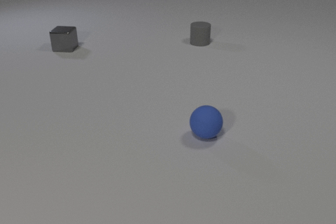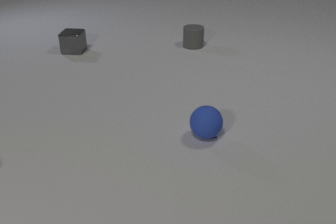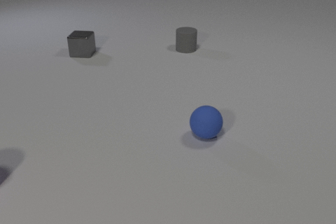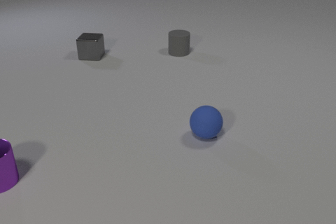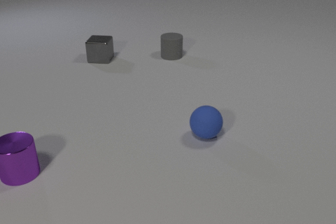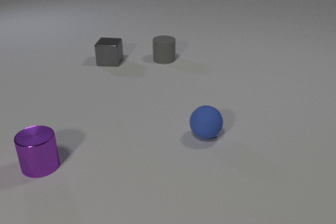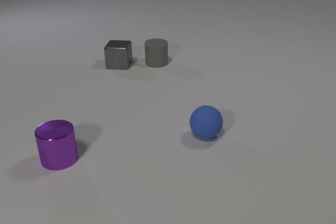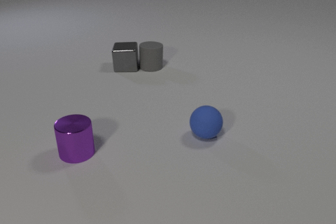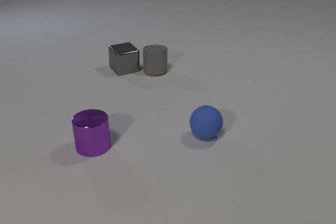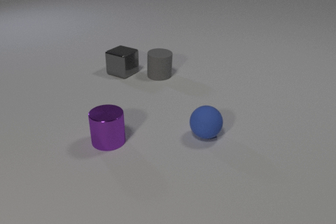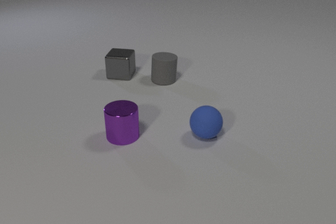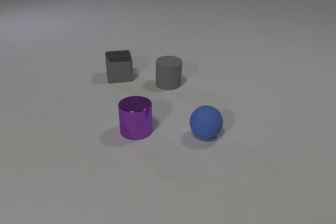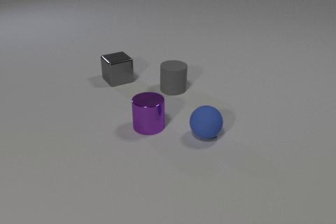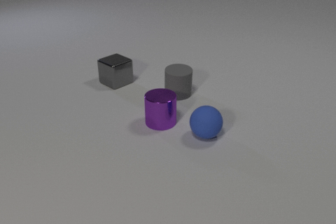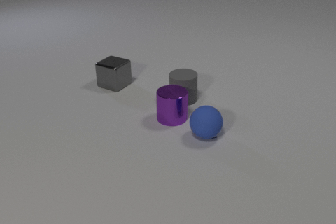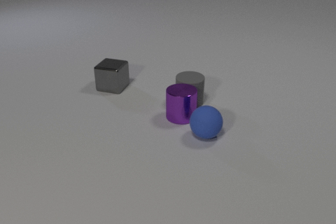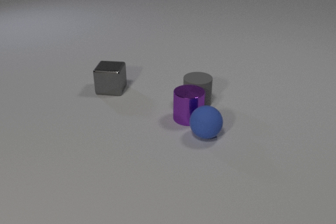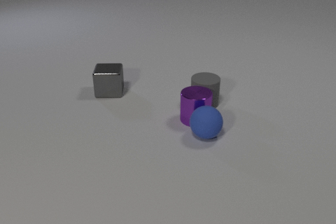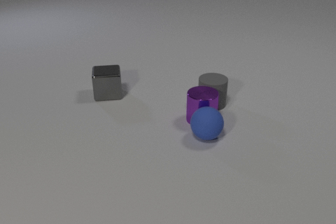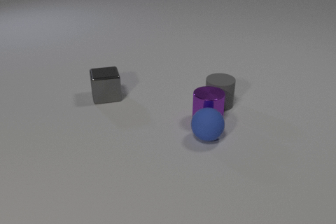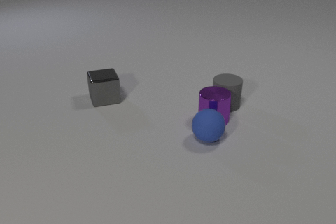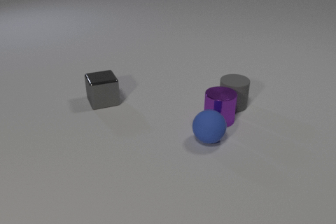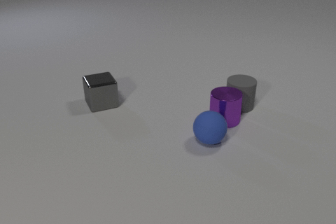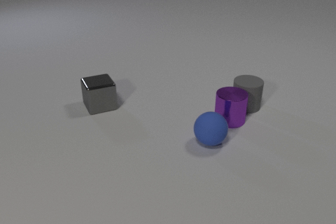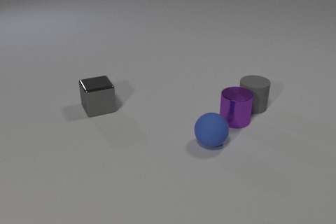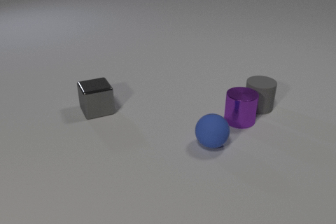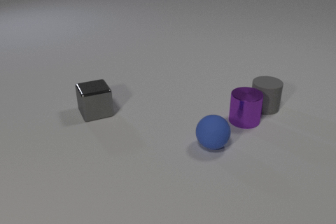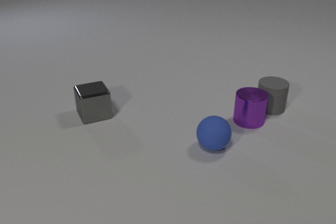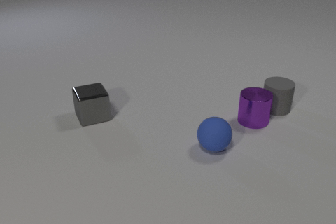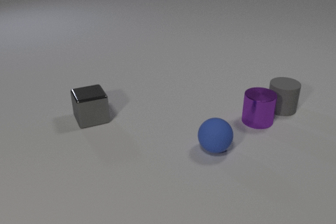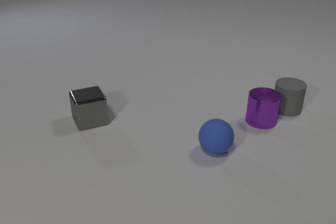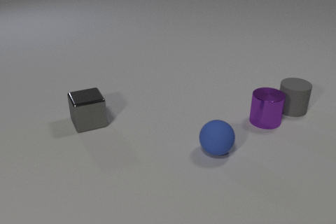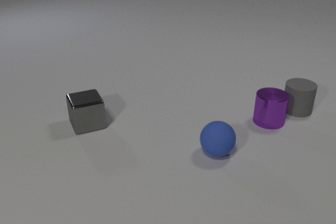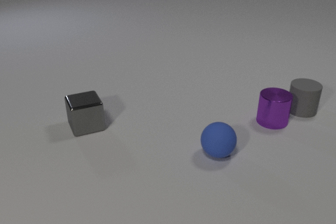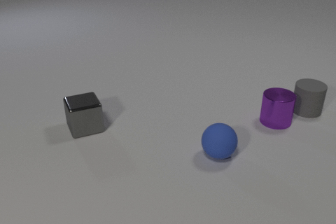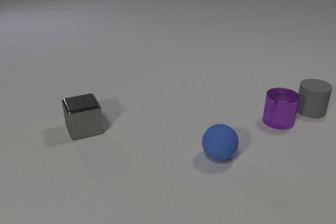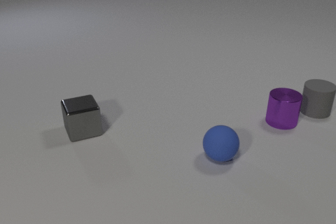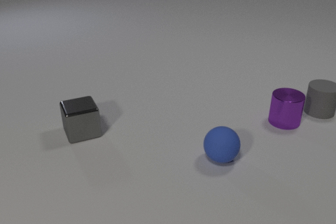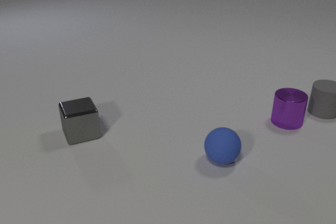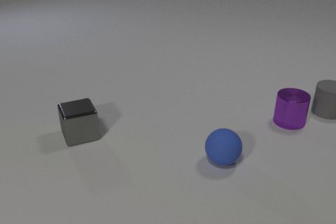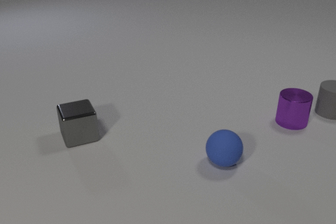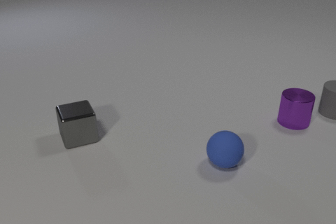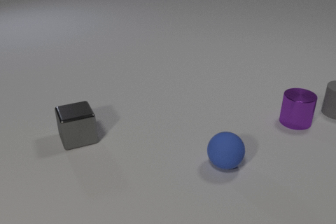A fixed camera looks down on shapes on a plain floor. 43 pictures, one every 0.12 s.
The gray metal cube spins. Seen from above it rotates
counterclockwise.
The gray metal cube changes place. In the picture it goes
toward the camera.
0.00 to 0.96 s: The gray metal cube slides toward the camera and to the right, spins so that its near face slides to the right, counterclockwise seen from above. The gray rubber cylinder slides toward the camera and to the left. The purple metal cylinder comes in at the left edge, slides to the right. The gray metal cube and the gray rubber cylinder collide.
0.96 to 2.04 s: The gray metal cube slides toward the camera, spins so that its near face slides to the right, counterclockwise seen from above. The gray rubber cylinder slides toward the camera and to the right. The purple metal cylinder slides to the right and away from the camera. The gray rubber cylinder and the purple metal cylinder collide. The purple metal cylinder and the blue rubber sphere collide.
2.04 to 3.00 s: The gray metal cube slides toward the camera, spins counterclockwise seen from above by about 30 degrees, its near face sliding to the right. The gray rubber cylinder slides to the right. The purple metal cylinder slides to the right. The blue rubber sphere rolls toward the camera.
3.00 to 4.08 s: The gray metal cube slides toward the camera. The gray rubber cylinder slides to the right. The purple metal cylinder slides to the right. The blue rubber sphere rolls toward the camera and to the right.
4.08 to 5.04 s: The gray metal cube slides toward the camera and to the left. The gray rubber cylinder slides to the right. The purple metal cylinder slides to the right. The blue rubber sphere rolls toward the camera.
What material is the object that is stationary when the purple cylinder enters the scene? rubber.
Are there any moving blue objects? yes.
How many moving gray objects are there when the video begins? 2.
